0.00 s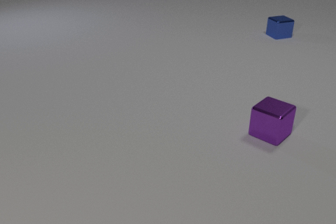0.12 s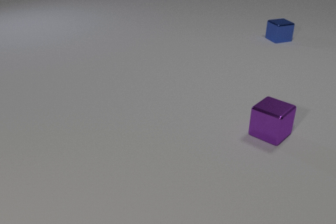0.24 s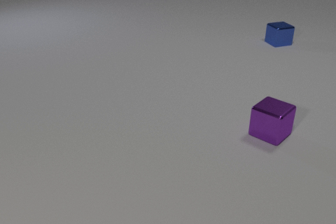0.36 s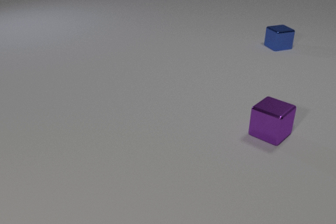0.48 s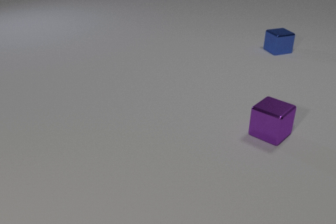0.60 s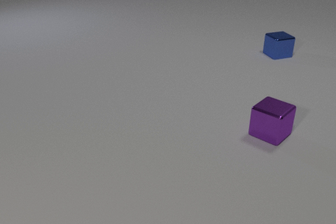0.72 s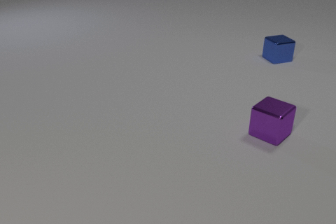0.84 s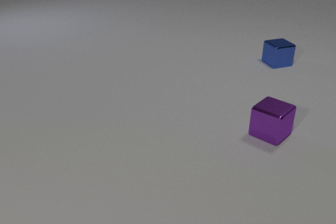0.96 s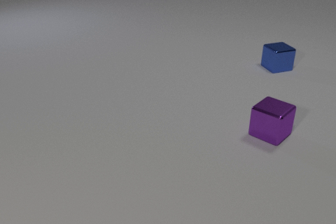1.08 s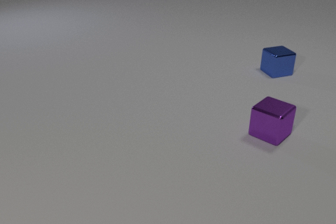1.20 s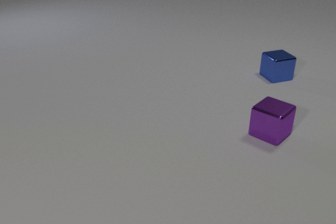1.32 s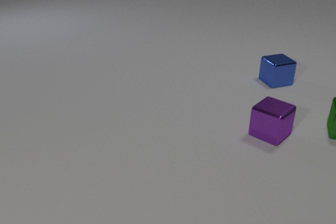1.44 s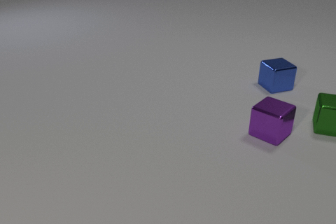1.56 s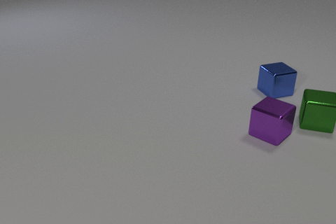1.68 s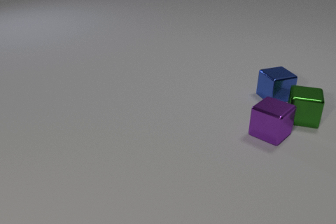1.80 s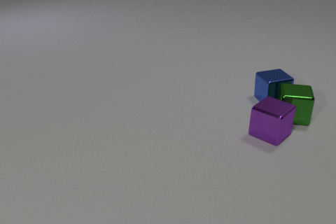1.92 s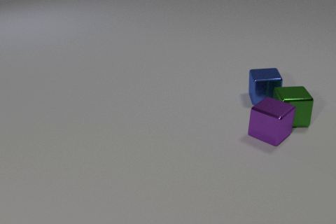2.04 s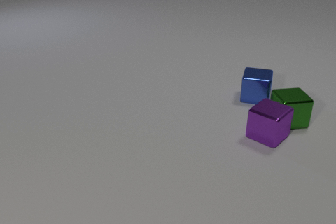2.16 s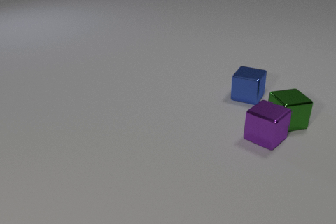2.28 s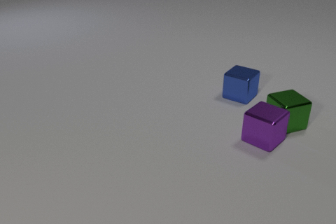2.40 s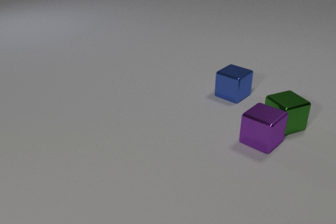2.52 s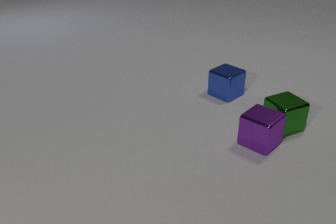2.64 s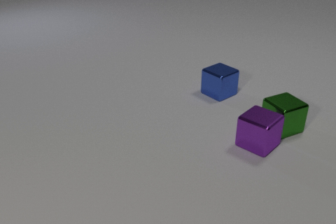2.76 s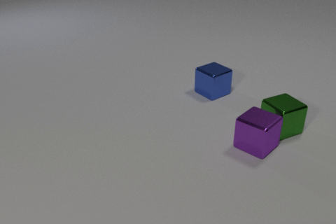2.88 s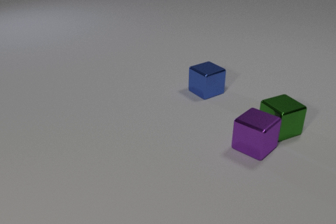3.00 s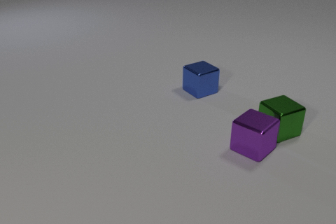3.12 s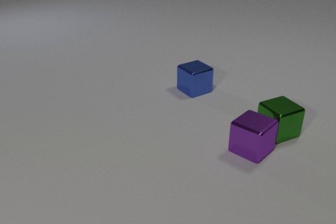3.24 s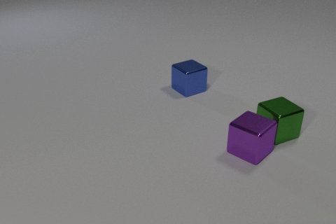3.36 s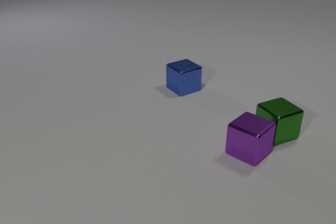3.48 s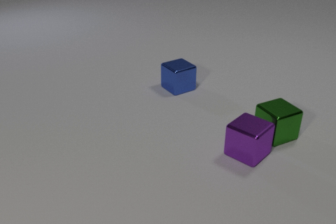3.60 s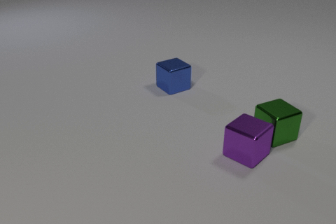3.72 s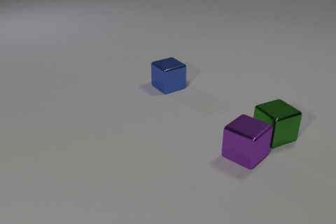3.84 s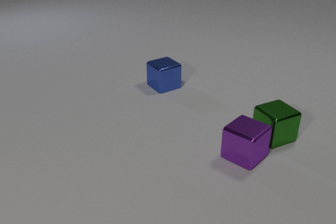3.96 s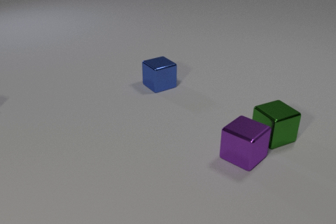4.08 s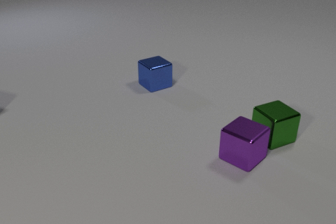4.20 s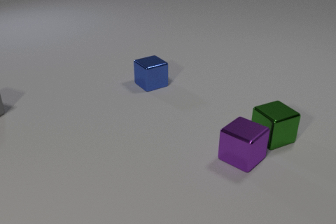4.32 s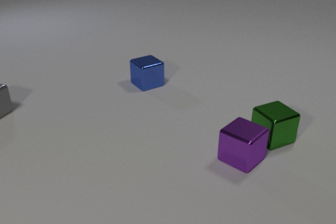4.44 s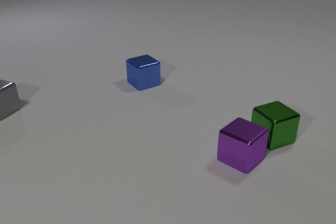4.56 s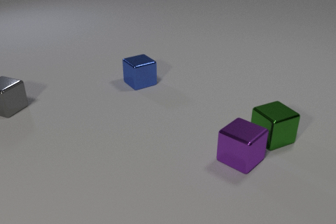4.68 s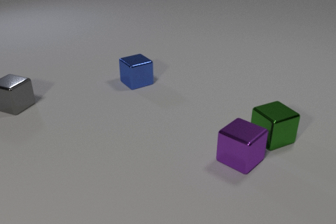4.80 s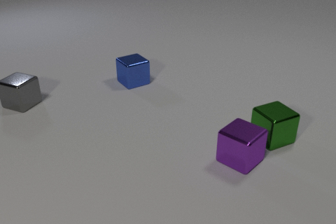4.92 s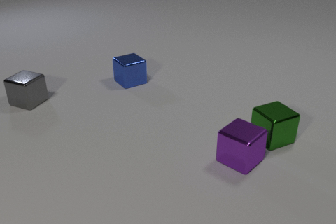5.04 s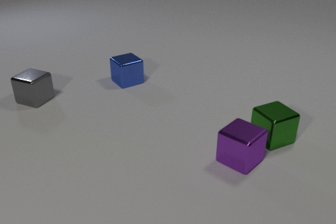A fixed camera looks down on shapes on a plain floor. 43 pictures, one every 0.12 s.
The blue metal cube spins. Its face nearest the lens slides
to the left.
The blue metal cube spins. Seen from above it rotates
clockwise.
0.00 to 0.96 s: The blue metal cube slides toward the camera.
0.96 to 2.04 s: The blue metal cube slides toward the camera, spins so that its near face slides to the left, clockwise seen from above. The green metal cube comes in at the right edge, slides to the left, spins counterclockwise seen from above by about 30 degrees, its near face sliding to the right. The blue metal cube and the green metal cube collide. The green metal cube and the purple metal cube collide.
2.04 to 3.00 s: The blue metal cube slides to the left, spins clockwise seen from above by about 45 degrees, its near face sliding to the left. The green metal cube slides toward the camera. The purple metal cube slides toward the camera and to the left.
3.00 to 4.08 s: The blue metal cube slides to the left. The green metal cube slides toward the camera. The purple metal cube slides toward the camera and to the left.
4.08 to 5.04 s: The blue metal cube slides to the left. The gray metal cube comes in at the left edge, slides to the right.
What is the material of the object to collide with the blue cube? metal.
How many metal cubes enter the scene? 2.
What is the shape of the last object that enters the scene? cube.
